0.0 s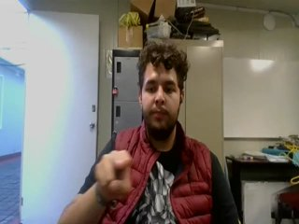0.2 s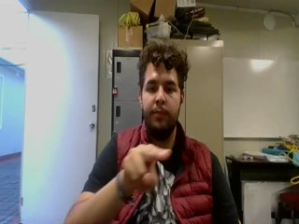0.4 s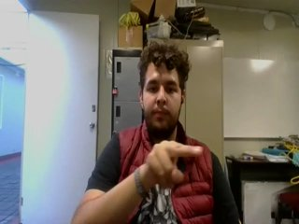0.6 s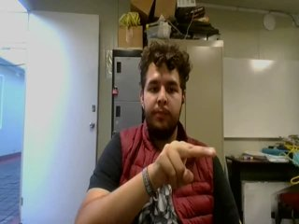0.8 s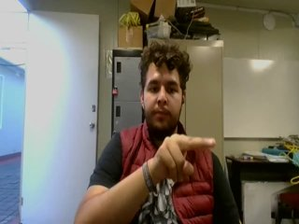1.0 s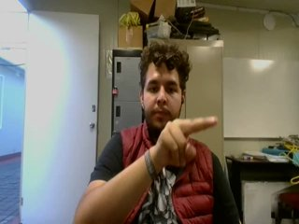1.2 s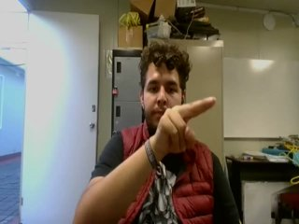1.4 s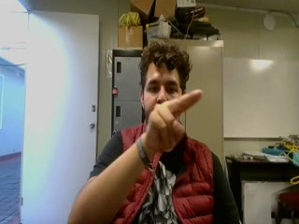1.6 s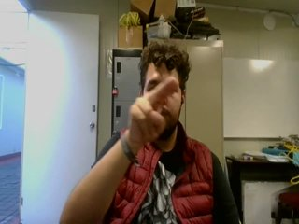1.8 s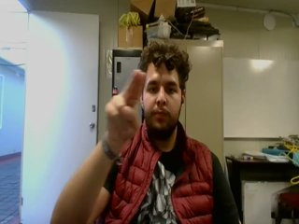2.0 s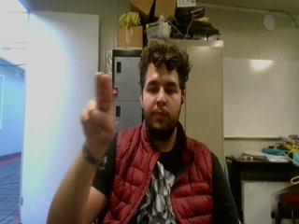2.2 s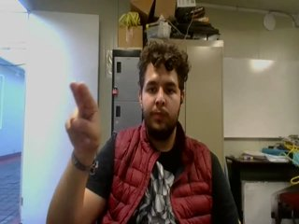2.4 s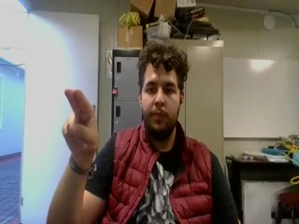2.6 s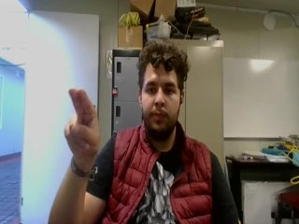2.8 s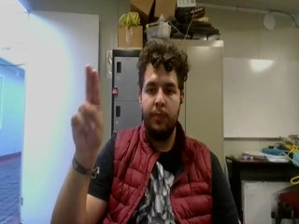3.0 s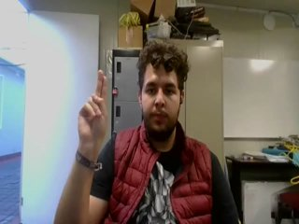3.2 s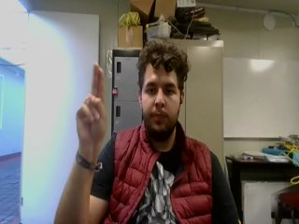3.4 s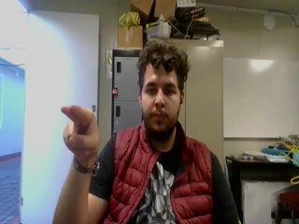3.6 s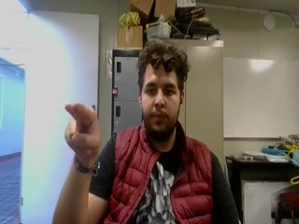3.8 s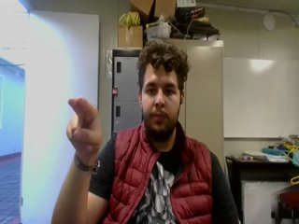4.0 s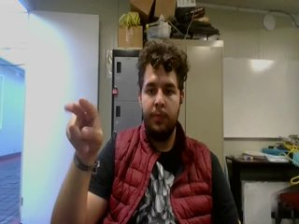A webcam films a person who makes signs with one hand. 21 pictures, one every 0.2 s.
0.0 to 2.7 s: Pointing with two fingers.
2.8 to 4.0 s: Click with two fingers.
